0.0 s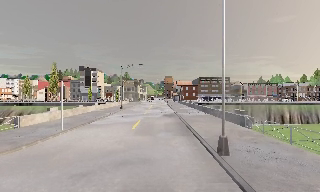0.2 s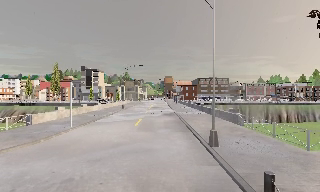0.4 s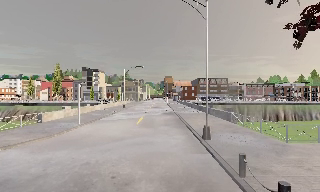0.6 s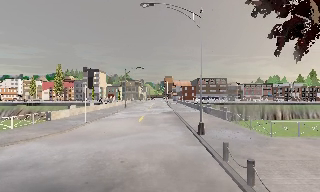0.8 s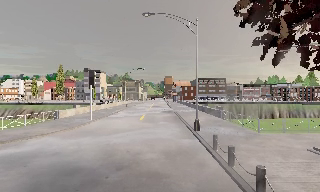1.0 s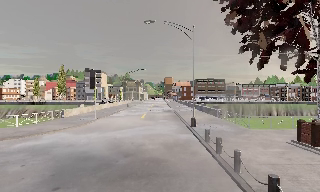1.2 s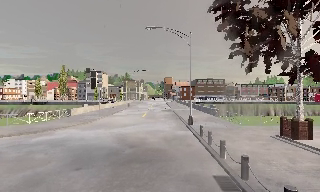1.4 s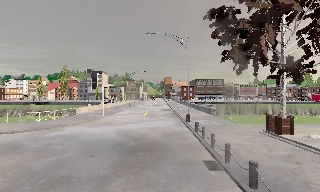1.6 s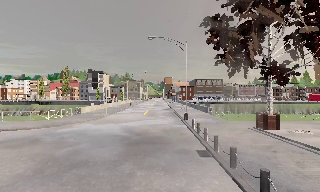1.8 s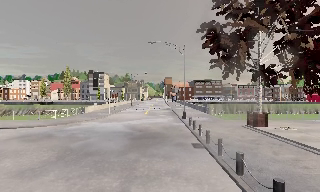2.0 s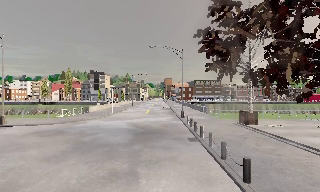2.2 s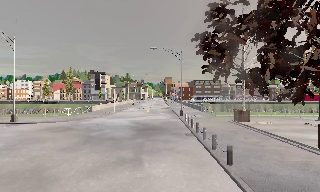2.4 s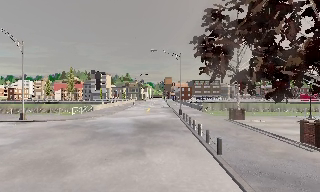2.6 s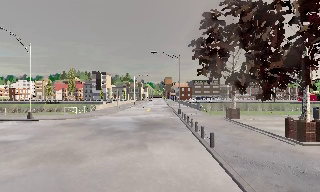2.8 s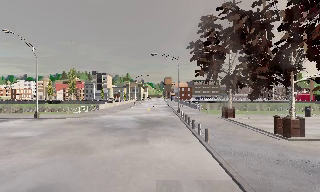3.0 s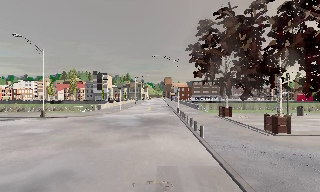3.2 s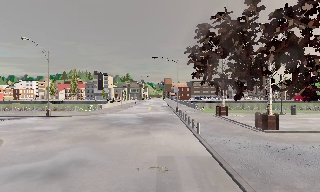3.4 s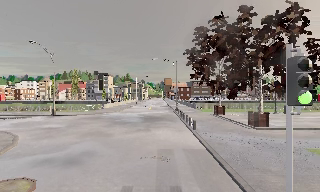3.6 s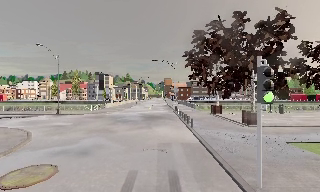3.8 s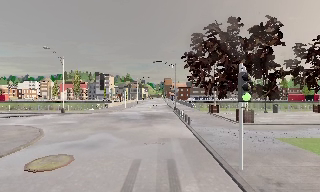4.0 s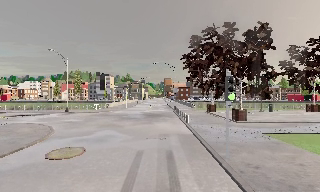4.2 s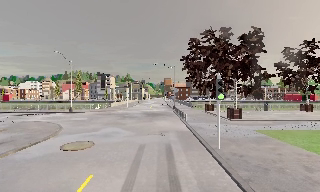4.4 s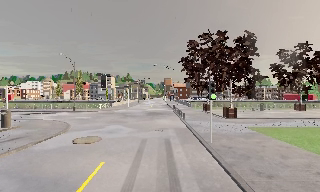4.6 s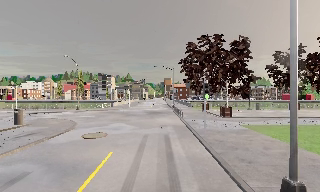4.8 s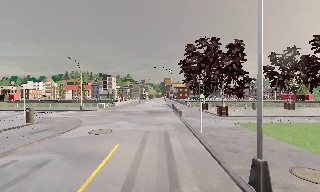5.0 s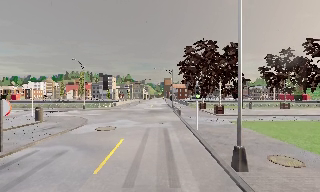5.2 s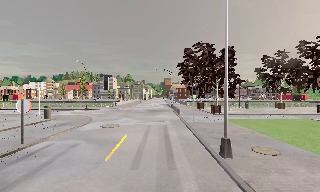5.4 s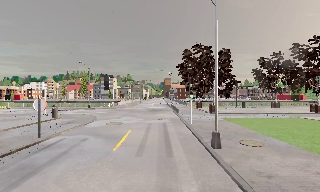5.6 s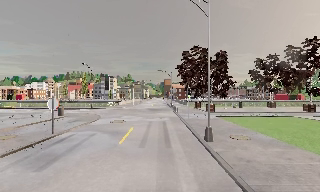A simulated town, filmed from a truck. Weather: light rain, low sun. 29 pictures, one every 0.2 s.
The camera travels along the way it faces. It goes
backward.
0.0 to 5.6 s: The camera travels backward, about 30 m, so what stands in front gets smaller.
The film runs backward here.
